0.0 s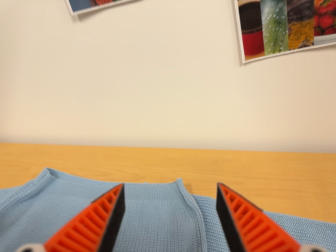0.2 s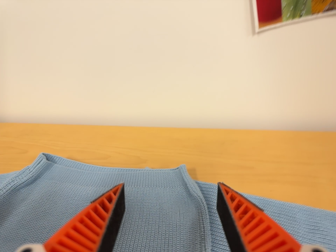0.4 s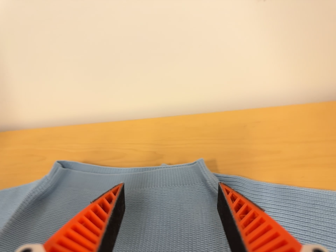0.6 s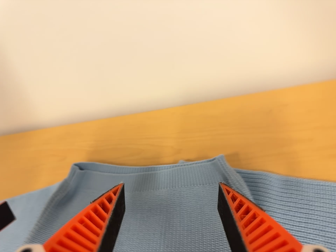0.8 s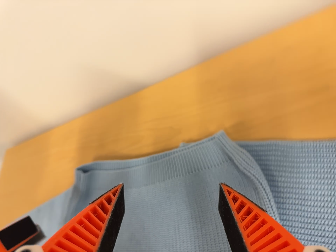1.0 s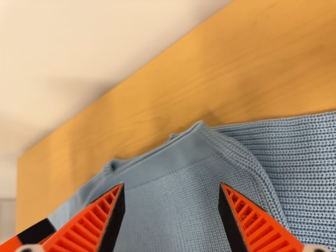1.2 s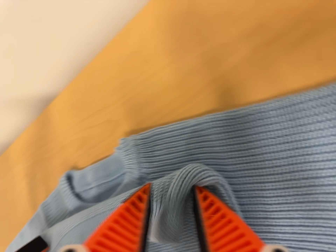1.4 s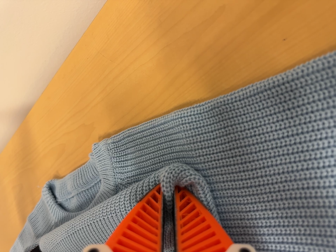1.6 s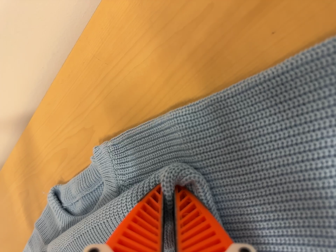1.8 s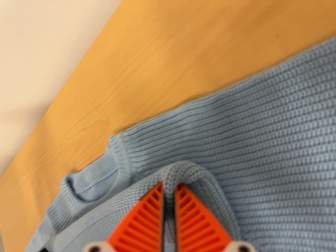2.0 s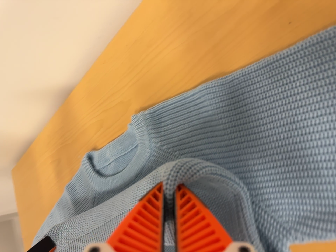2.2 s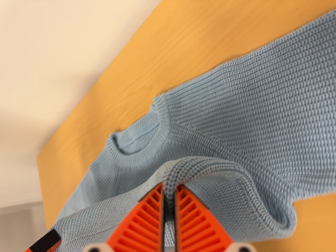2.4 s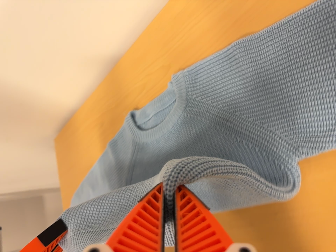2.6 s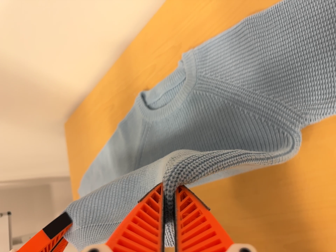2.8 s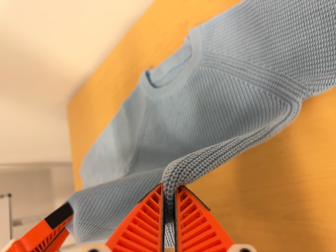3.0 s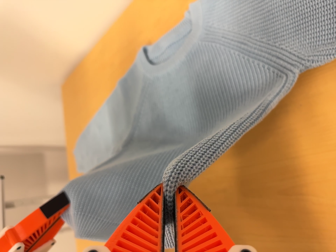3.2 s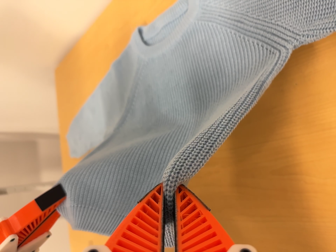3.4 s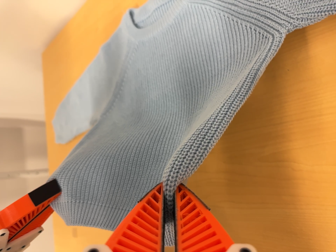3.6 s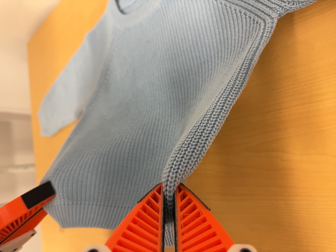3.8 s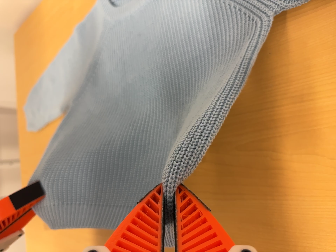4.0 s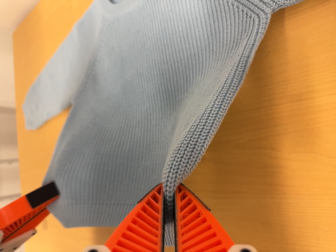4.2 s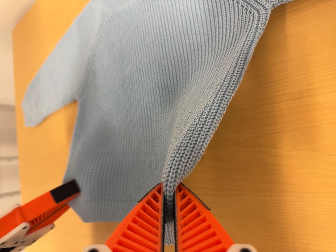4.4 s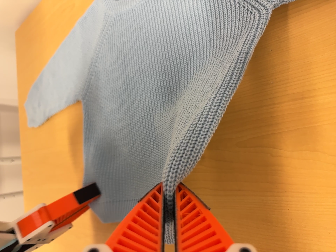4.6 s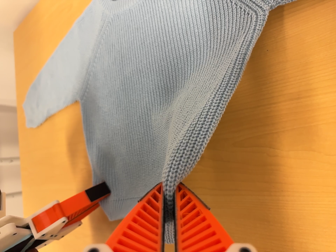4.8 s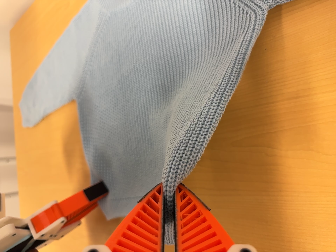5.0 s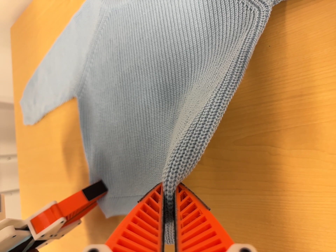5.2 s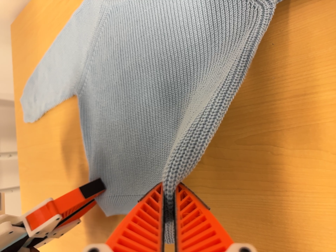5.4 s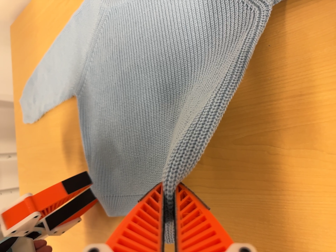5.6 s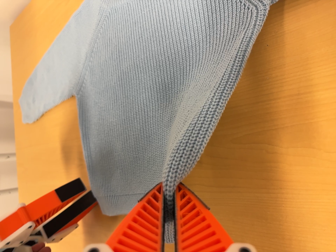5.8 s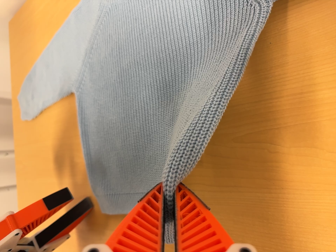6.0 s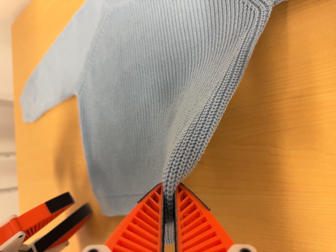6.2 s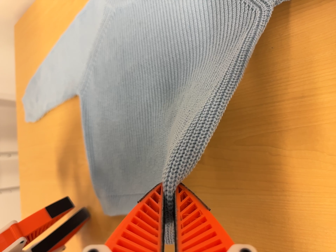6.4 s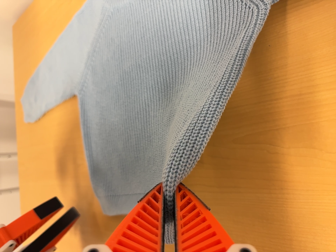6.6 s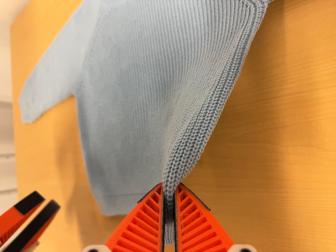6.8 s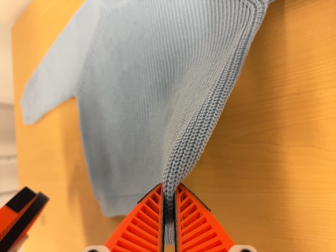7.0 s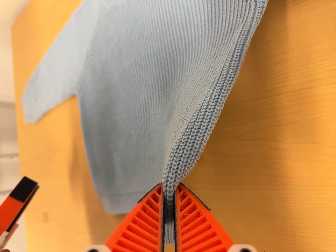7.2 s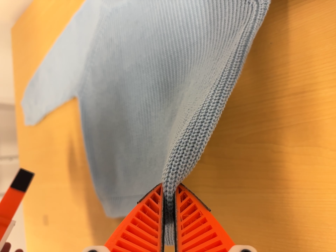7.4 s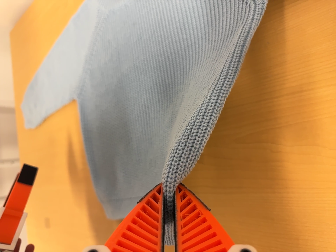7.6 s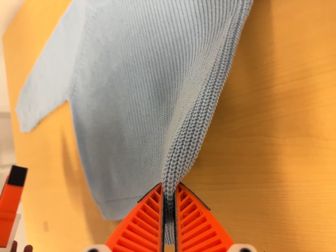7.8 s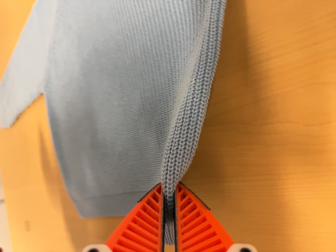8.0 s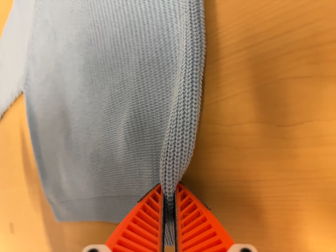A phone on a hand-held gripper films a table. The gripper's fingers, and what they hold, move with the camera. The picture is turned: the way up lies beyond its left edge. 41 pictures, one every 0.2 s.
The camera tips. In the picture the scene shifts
upward.
0.0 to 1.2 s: The camera pans to its left by about 20 degrees. It travels forward, to its right and toward the top of its view, about 34 cm. Its aim tips toward the bottom of its view by about 40 degrees. It rolls about its line of sight by about 45 degrees, and the scene rotates counterclockwise.
1.2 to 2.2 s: The camera travels backward and toward the bottom of its view, about 9 cm, so what stands in front gets smaller.
2.2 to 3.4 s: The camera travels toward the bottom of its view, about 16 cm, so close, fixed things drift upward. Its aim tips toward the bottom of its view by about 10 degrees, and the scene shifts upward. It rolls about its line of sight by about 10 degrees, and the scene rotates clockwise.
3.4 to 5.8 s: The camera shifts only a little, or ends up much as it began.
5.8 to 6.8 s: The camera keeps its place and its aim.
6.8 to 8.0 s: The camera travels to its right and forward, about 10 cm, so close, fixed things drift to the left.
The film runs backward here.
